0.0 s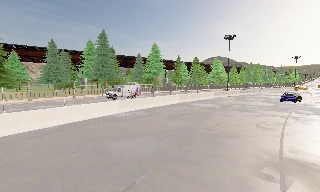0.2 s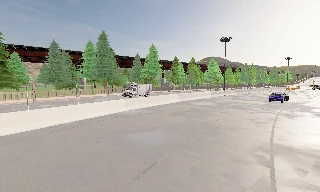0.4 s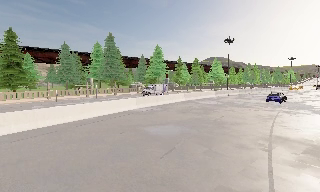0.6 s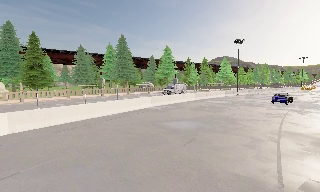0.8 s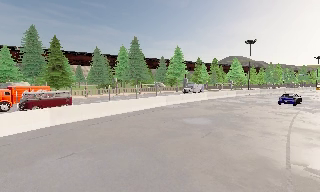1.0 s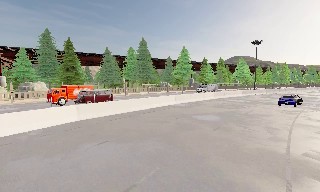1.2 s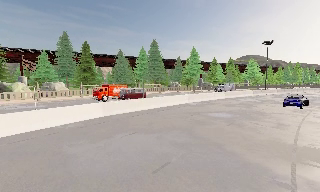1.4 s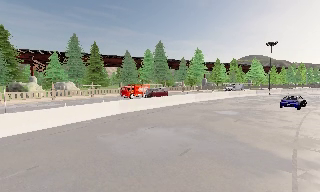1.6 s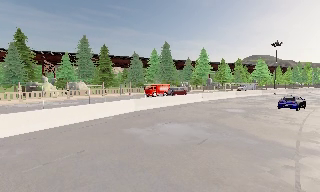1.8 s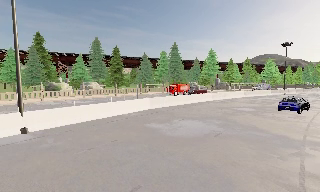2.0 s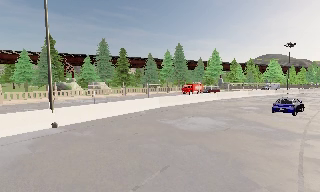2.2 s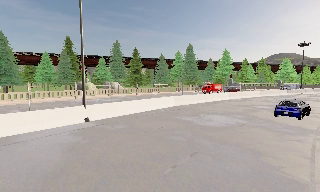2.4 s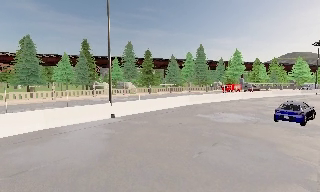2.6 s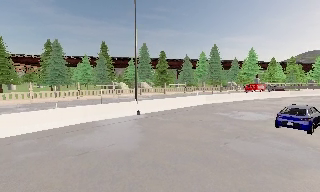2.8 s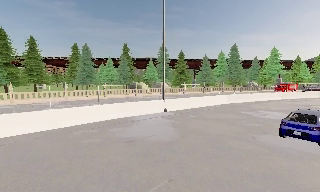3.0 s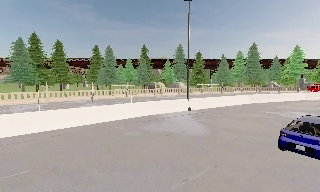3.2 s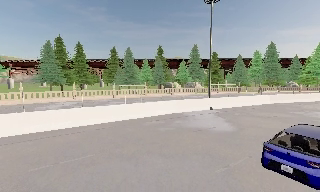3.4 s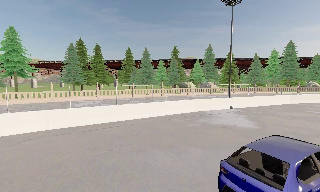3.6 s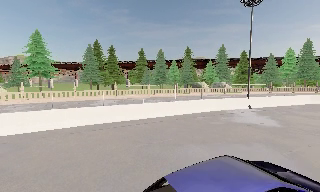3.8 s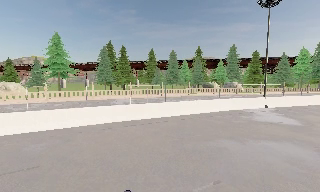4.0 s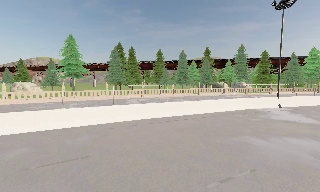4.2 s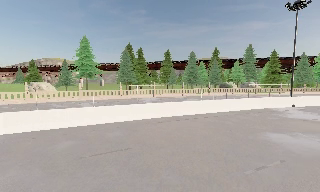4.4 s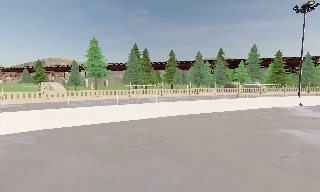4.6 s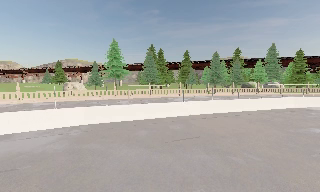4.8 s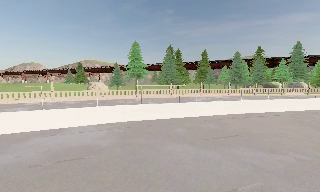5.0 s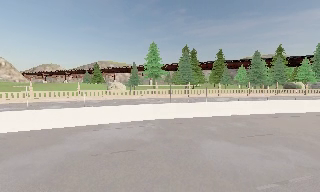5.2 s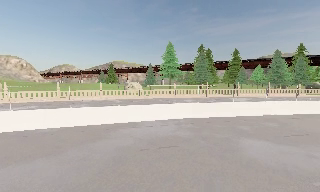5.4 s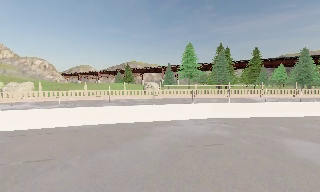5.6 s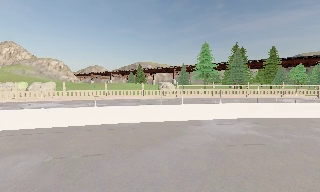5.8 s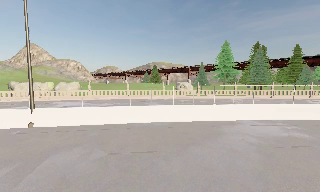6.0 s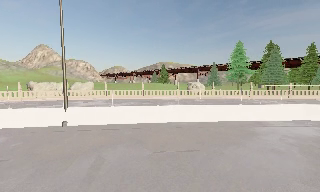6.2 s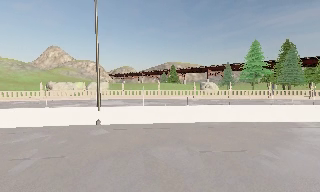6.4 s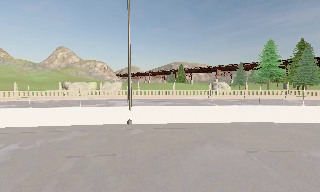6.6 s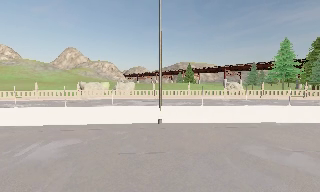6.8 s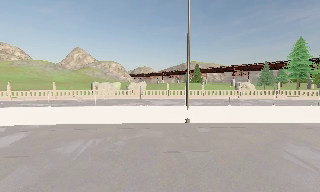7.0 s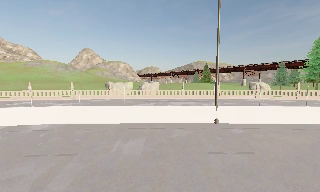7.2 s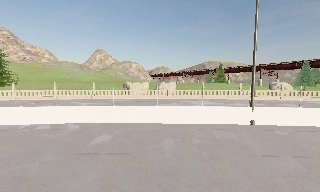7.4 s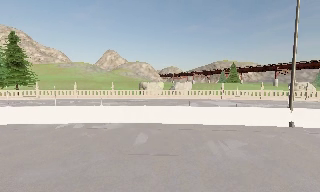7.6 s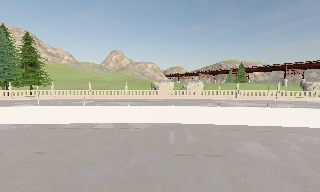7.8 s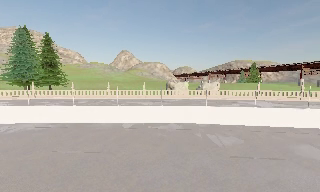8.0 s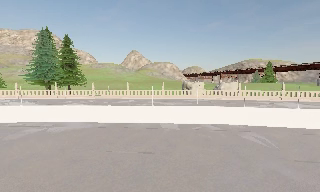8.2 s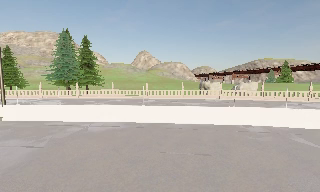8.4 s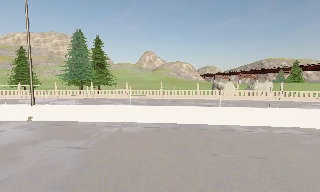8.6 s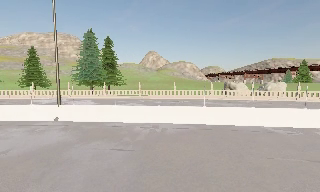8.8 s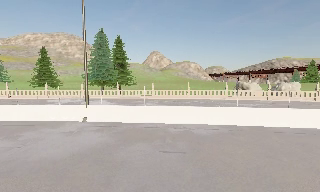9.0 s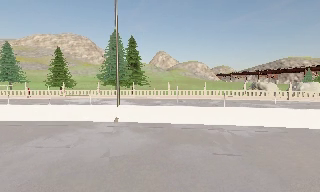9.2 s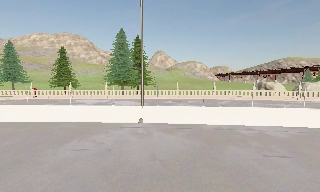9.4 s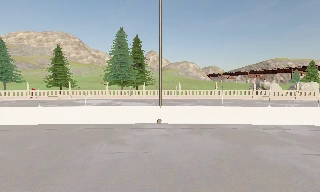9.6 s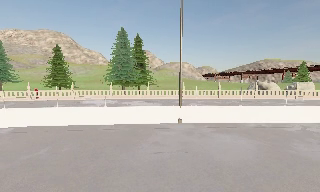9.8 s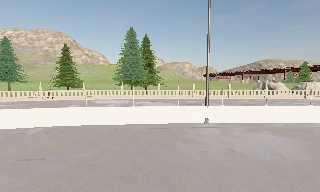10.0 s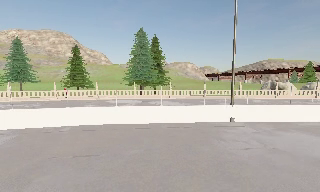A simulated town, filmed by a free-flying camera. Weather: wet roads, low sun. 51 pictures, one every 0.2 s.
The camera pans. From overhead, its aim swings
counterclockwise.
The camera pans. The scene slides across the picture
to the right.
0.0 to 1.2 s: The camera travels backward and to its left, about 9 m, so what stands in front gets smaller.
1.2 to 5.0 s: The camera pans to its left, which is counterclockwise from overhead, by about 55 degrees. It travels to its left and backward, about 30 m, so close, fixed things drift to the right.
5.0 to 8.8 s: The camera pans to its left, which is counterclockwise from overhead, by about 45 degrees. It travels to its left, about 35 m, so close, fixed things drift to the right.
8.8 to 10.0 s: The camera travels to its left, about 12 m, so close, fixed things drift to the right.
The film runs backward here.
